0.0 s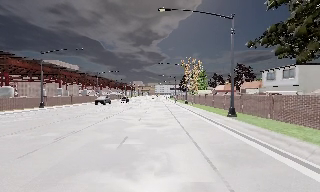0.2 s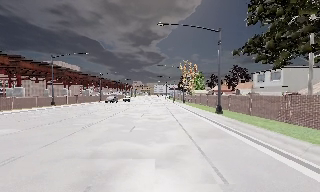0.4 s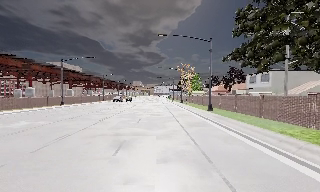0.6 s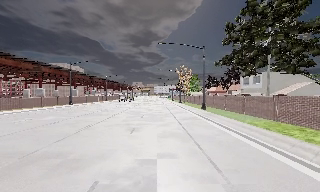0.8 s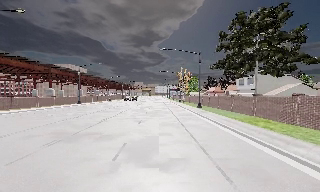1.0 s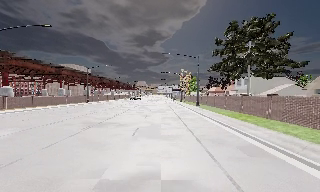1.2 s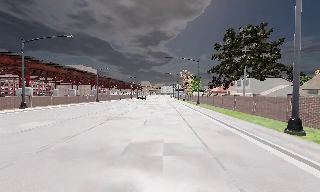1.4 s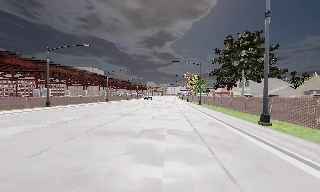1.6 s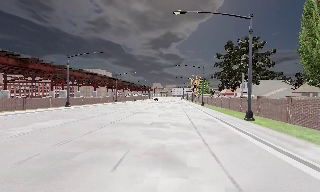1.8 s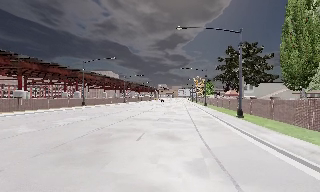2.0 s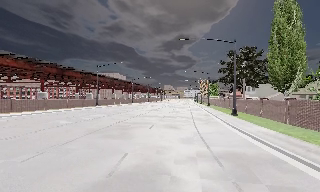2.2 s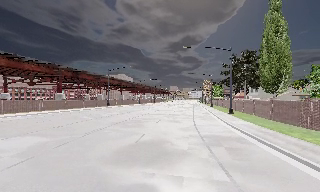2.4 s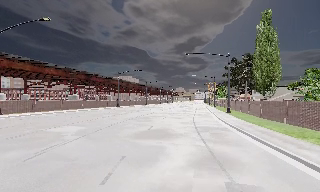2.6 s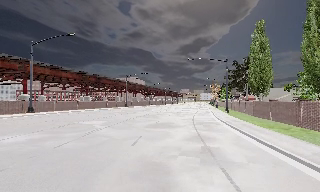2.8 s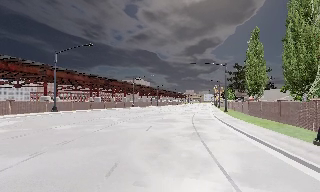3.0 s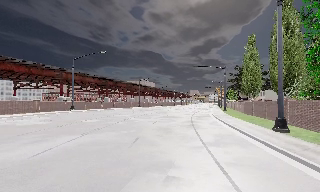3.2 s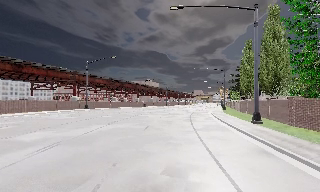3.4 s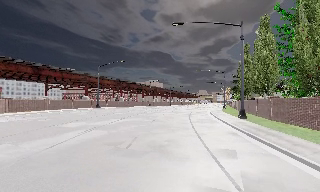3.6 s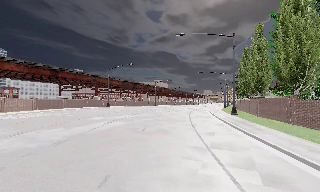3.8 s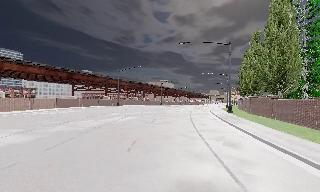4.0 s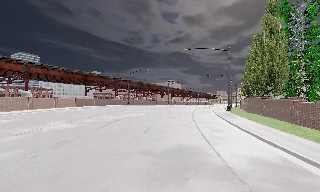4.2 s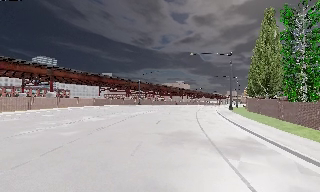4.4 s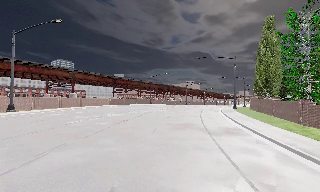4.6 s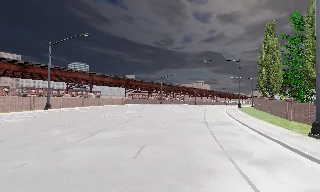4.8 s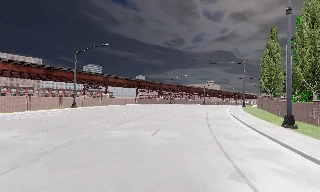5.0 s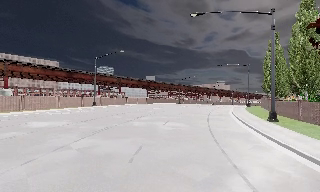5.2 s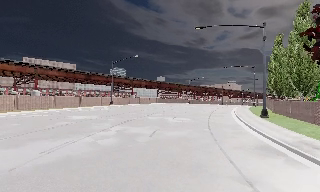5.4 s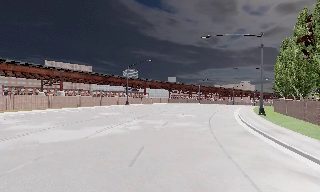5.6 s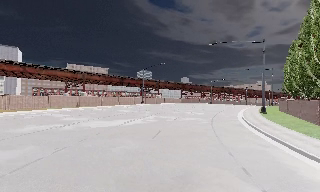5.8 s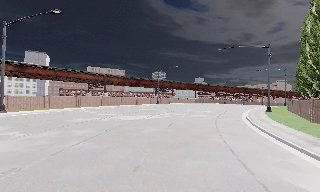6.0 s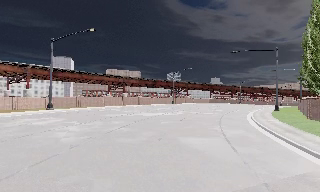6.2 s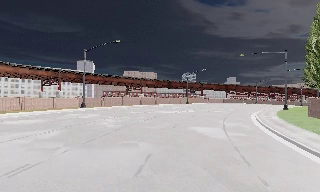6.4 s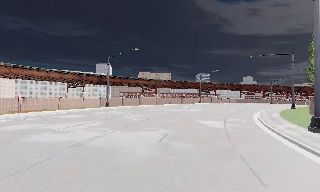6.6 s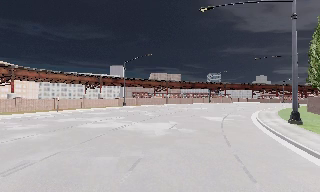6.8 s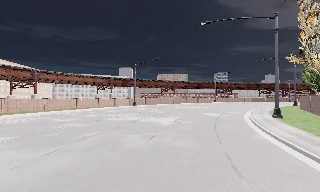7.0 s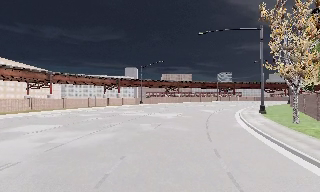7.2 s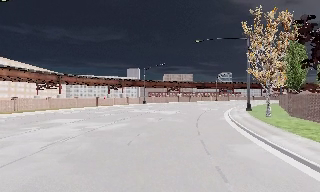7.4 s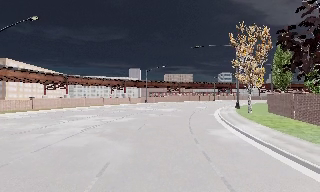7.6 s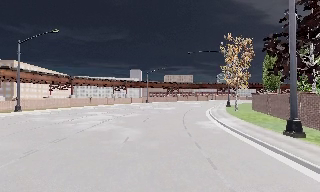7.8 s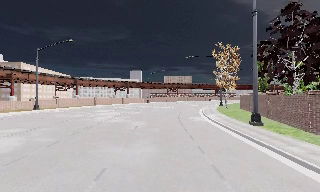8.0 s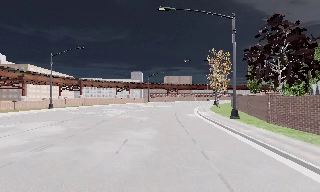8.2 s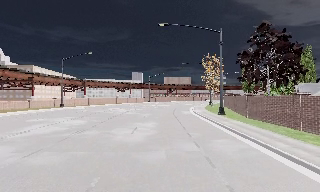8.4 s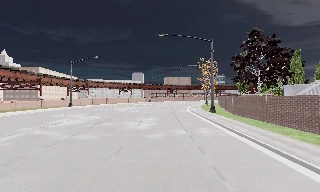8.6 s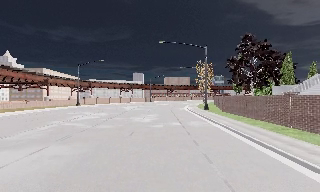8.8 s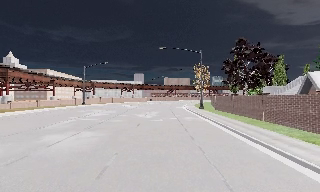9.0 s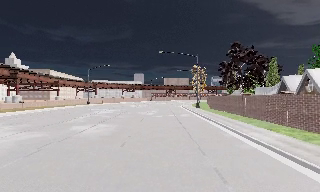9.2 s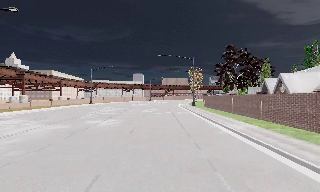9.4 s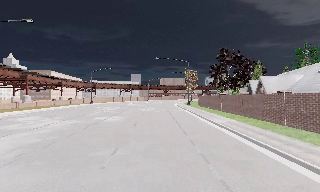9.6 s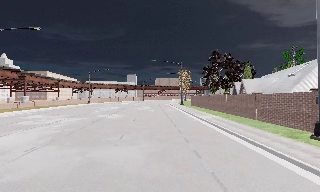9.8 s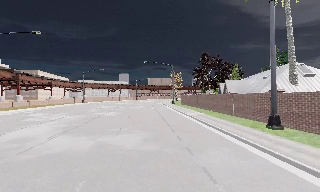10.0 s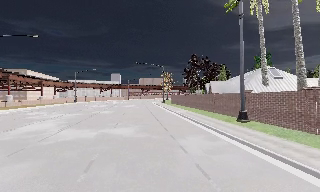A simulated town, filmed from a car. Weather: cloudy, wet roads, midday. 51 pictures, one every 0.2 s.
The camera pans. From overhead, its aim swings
counterclockwise.
The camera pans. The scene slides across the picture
to the right.
0.0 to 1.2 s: The camera travels backward, about 20 m, so what stands in front gets smaller.
1.2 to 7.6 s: The camera pans to its left, which is counterclockwise from overhead, by about 85 degrees. It travels backward, about 110 m.
7.6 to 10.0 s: The camera travels backward, about 35 m, so what stands in front gets smaller.
The film runs backward here.
